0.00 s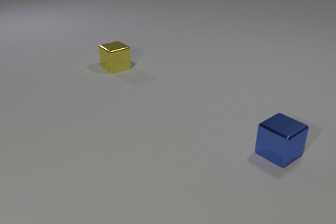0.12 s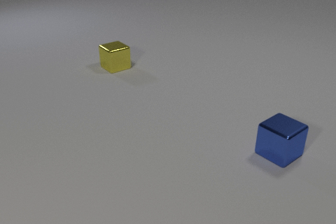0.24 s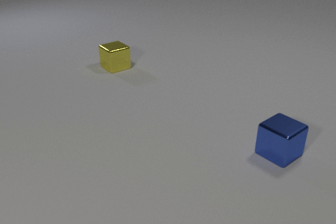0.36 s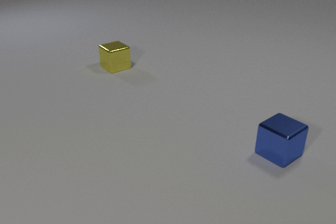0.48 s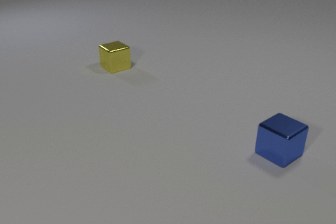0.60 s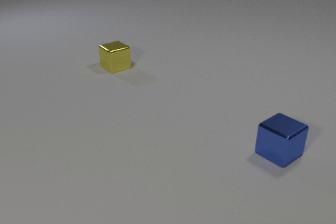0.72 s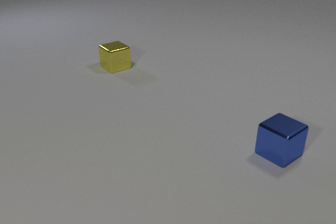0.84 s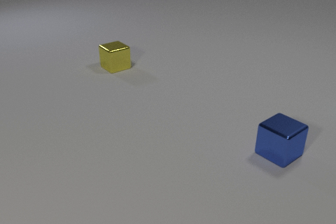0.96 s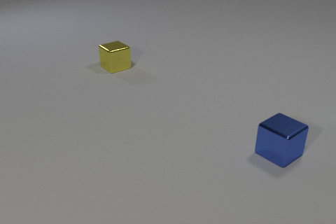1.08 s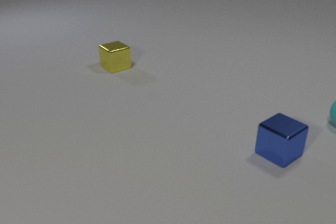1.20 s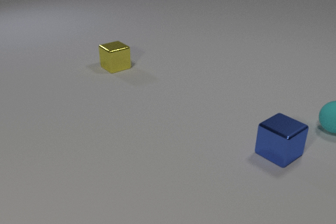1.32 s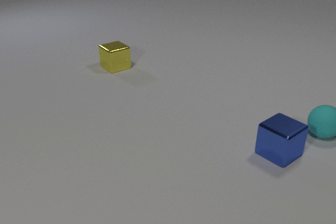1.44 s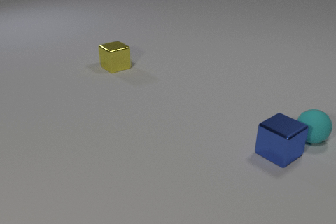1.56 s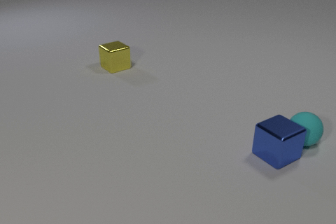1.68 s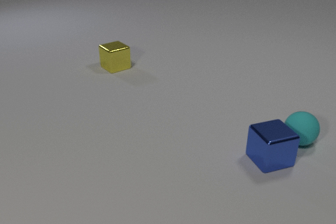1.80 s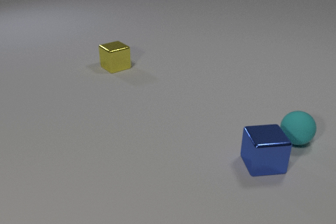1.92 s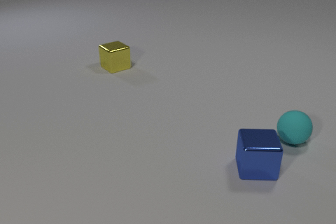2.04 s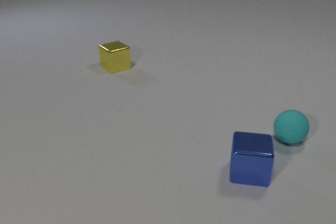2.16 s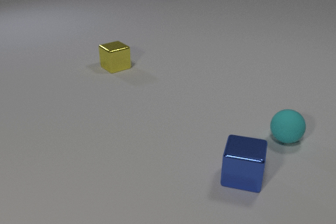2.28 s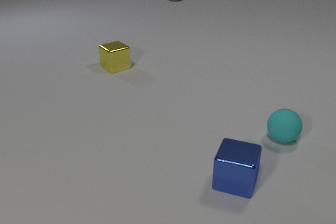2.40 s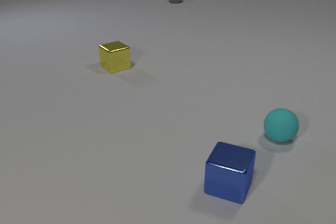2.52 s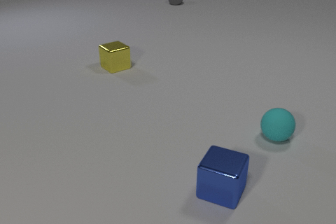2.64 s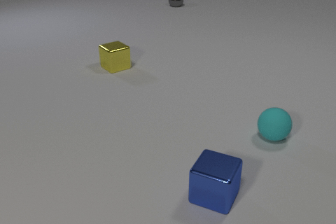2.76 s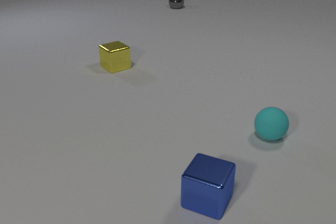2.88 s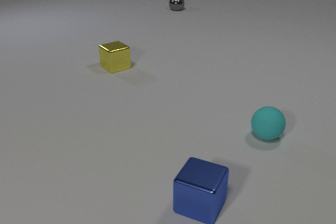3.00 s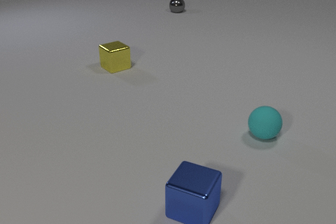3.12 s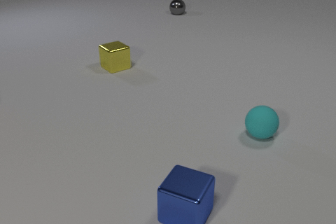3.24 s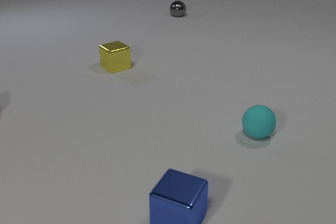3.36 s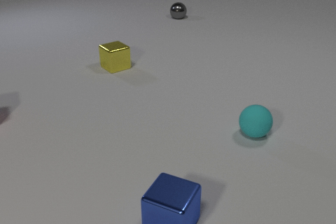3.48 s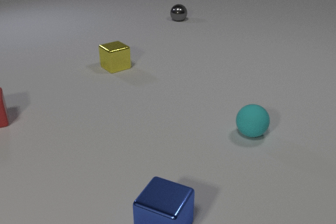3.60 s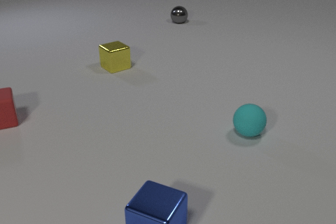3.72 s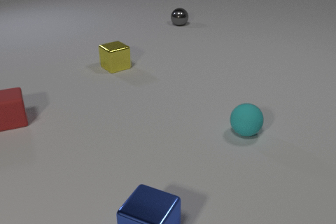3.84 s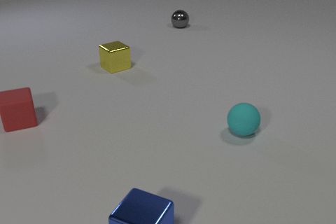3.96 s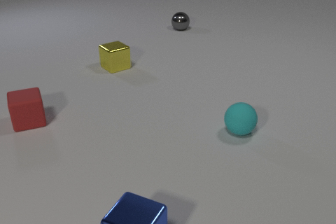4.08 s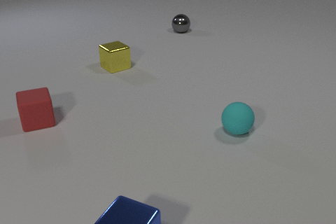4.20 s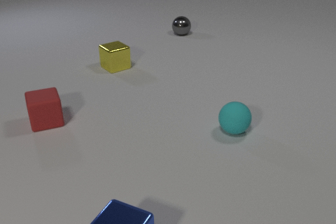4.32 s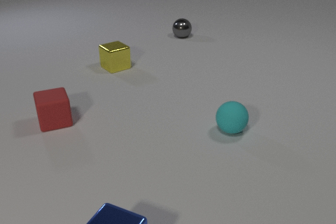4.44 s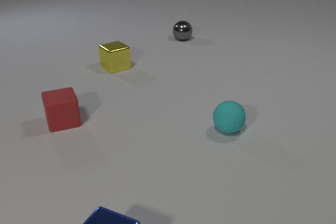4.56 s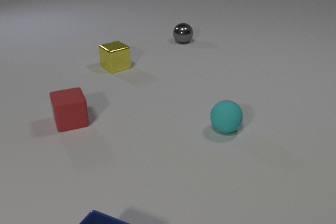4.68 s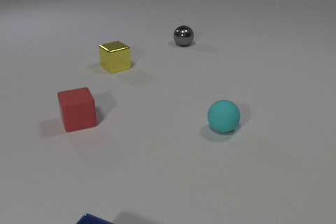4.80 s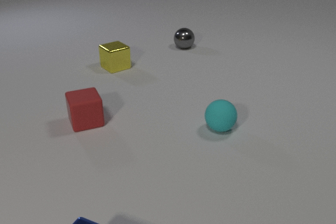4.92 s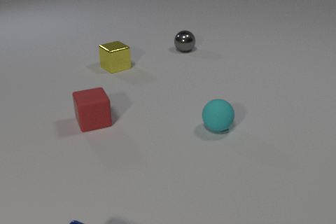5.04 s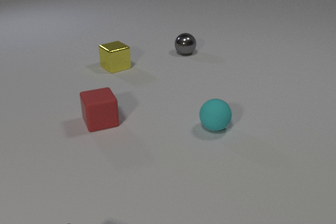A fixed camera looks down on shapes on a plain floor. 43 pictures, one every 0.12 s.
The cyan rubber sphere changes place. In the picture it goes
to the left.
The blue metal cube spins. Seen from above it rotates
clockwise.
0.00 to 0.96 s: Next to nothing moves.
0.96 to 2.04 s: The cyan rubber sphere comes in at the right edge, rolls toward the camera and to the left. The blue metal cube slides toward the camera and to the left, spins so that its near face slides to the left, clockwise seen from above. The cyan rubber sphere and the blue metal cube collide.
2.04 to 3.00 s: The cyan rubber sphere rolls to the left. The blue metal cube slides toward the camera and to the left. The gray metal sphere comes in at the top edge, rolls toward the camera.
3.00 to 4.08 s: The cyan rubber sphere rolls to the left. The blue metal cube slides to the left and toward the camera. The red rubber cube comes in at the left edge, slides to the right and toward the camera. The gray metal sphere rolls toward the camera.
4.08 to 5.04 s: The cyan rubber sphere rolls to the left. The blue metal cube slides to the left and toward the camera. The red rubber cube slides to the right. The gray metal sphere rolls toward the camera.
What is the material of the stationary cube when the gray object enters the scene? metal.
How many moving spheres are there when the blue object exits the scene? 2.
Are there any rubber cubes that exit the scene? no.
